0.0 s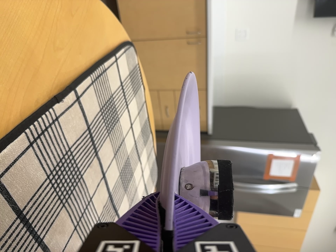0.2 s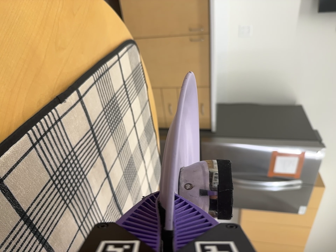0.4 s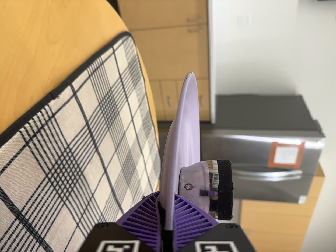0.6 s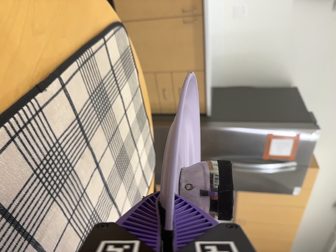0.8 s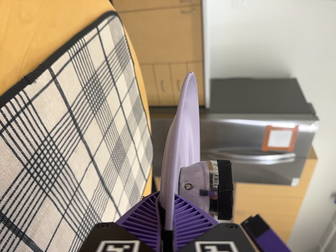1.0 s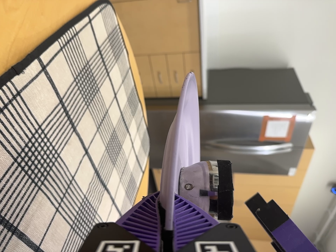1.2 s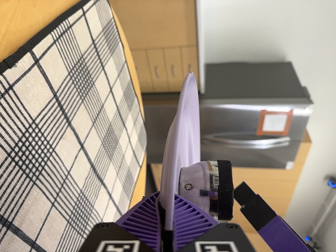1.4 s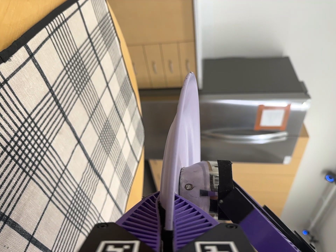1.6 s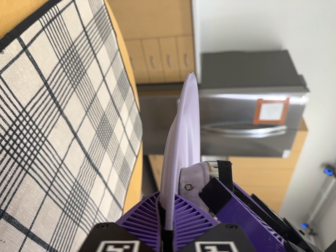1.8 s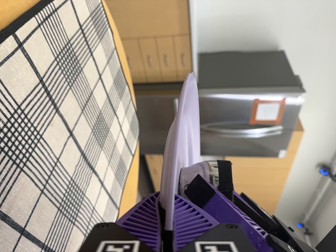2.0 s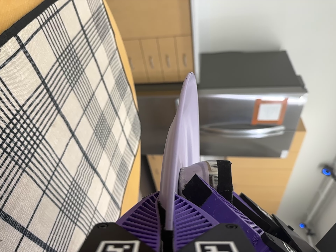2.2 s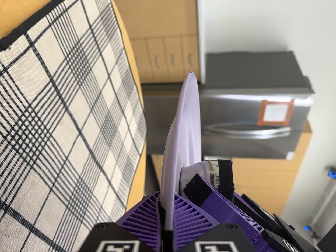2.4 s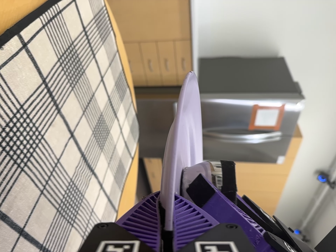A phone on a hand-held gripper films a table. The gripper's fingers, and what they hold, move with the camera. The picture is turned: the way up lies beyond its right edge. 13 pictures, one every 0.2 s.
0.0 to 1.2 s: The camera travels forward, about 5 cm, so what stands in front looms larger. Its aim tips toward the bottom of its view by about 10 degrees, and the scene shifts upward.
1.2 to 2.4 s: The camera shifts only a little, or ends up much as it began.
The film runs forward here.
